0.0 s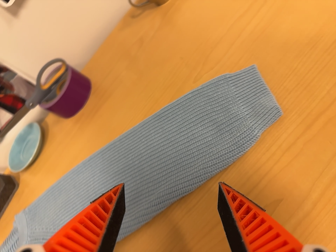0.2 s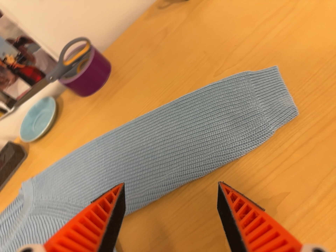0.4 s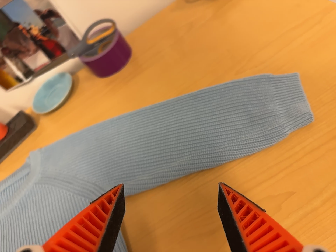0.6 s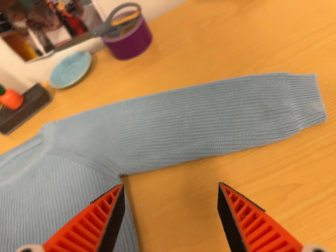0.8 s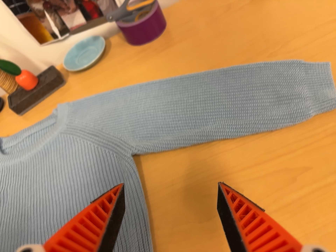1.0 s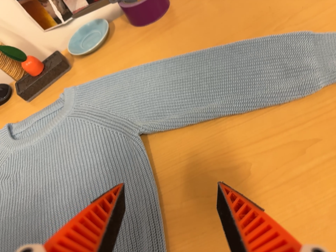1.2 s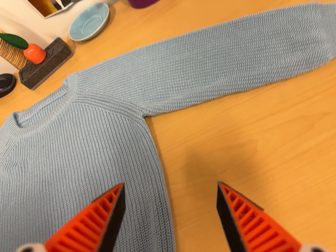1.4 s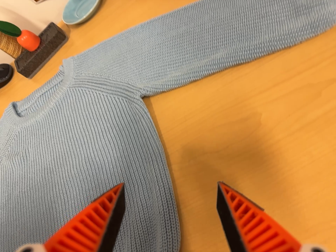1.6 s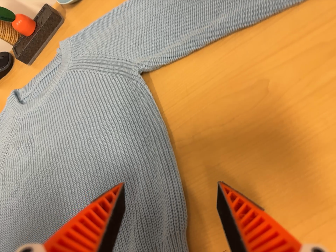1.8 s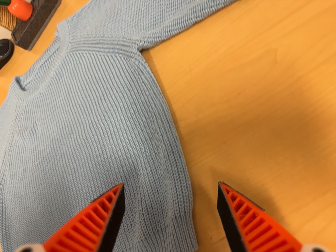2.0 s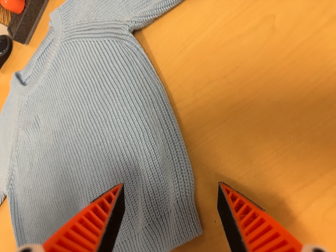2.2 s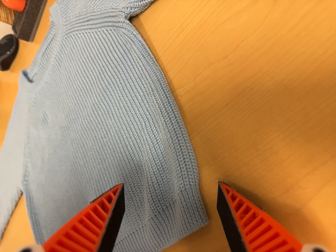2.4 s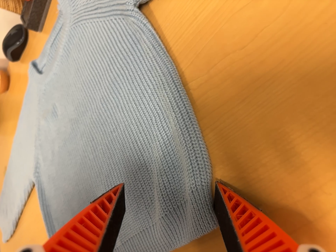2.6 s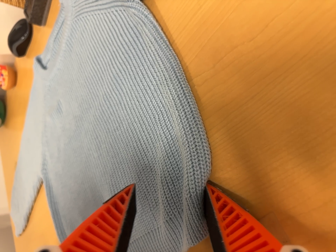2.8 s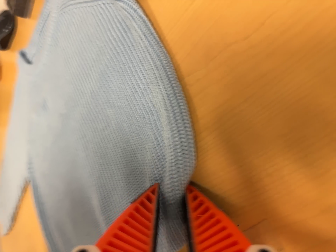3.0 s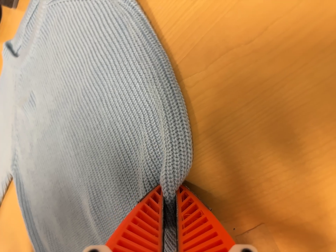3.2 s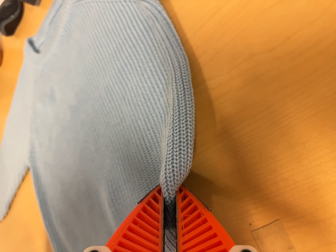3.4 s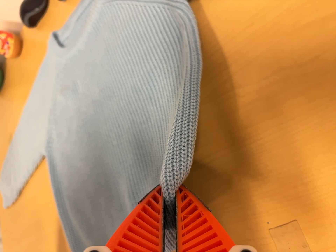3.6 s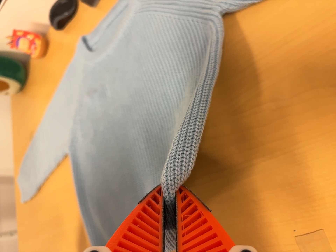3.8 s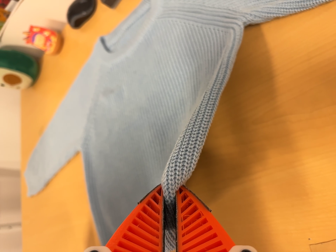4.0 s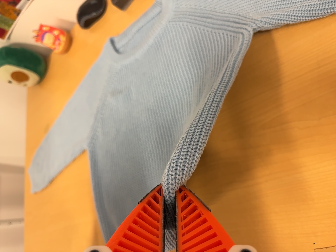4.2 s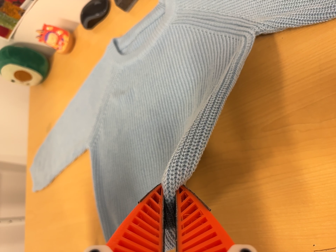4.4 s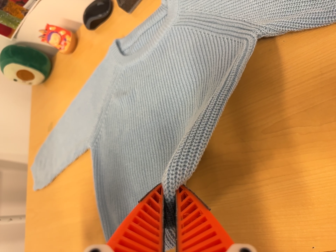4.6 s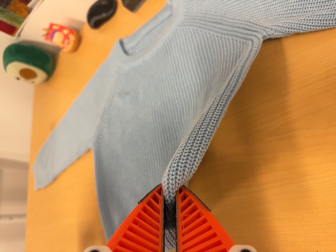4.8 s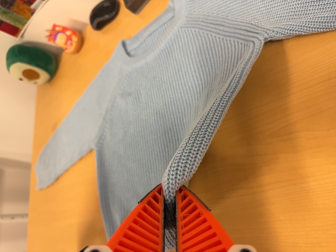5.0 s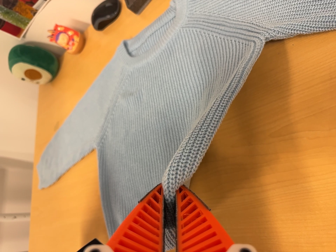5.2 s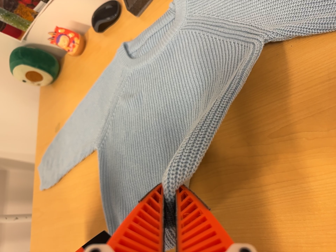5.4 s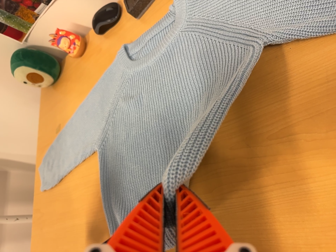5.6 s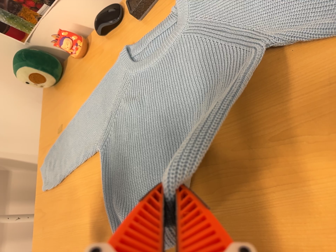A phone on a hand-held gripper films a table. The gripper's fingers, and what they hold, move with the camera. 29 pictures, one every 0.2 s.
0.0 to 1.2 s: The camera travels toward the bottom of its view and to its left, about 12 cm, so close, fixed things drift upward. Its aim tips toward the bottom of its view by about 10 degrees, and the scene shifts upward. It rolls about its line of sight by about 20 degrees, and the scene rotates clockwise.
1.2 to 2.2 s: The camera pans to its left by about 15 degrees. It travels forward and to its right, about 9 cm, so what stands in front looms larger. Its aim tips toward the bottom of its view by about 15 degrees, and the scene shifts upward. It rolls about its line of sight by about 15 degrees, and the scene rotates counterclockwise.
2.2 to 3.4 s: The camera travels to its left, about 5 cm, so close, fixed things drift to the right.
3.4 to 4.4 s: The camera travels to its left, about 7 cm, so close, fixed things drift to the right. It rolls about its line of sight by about 10 degrees, and the scene rotates clockwise.
4.4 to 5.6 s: The camera keeps its place and its aim.
The film runs forward here.
